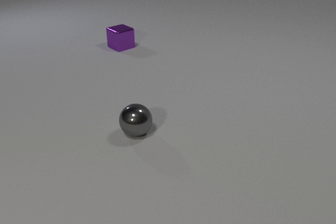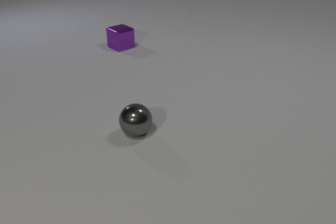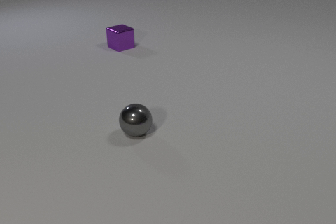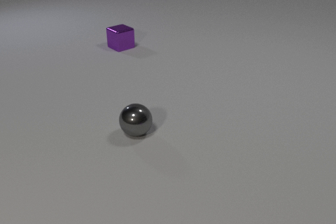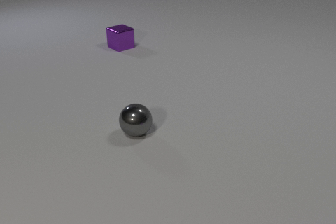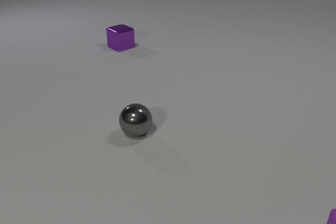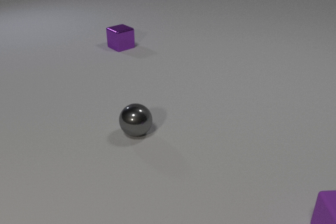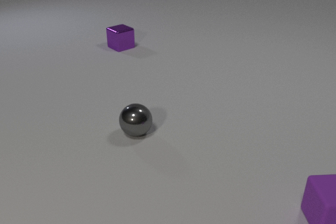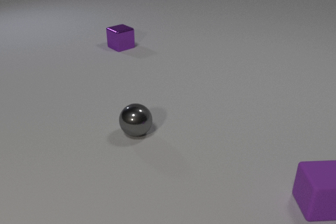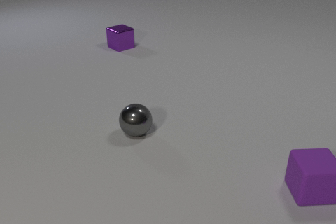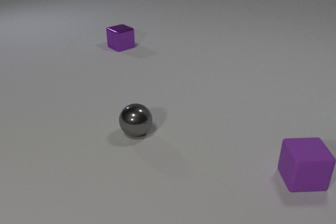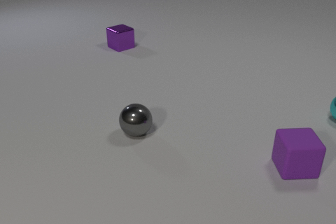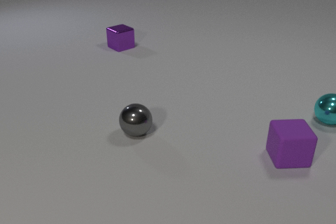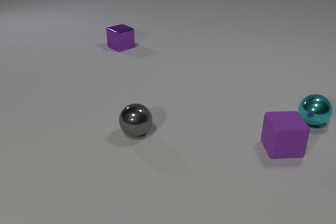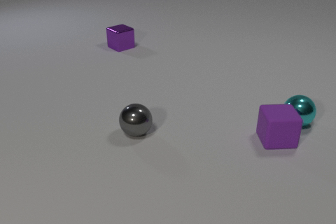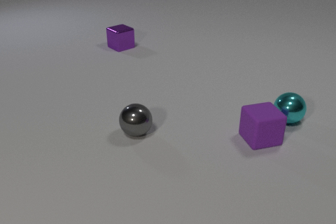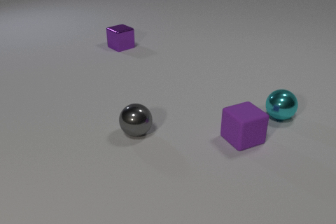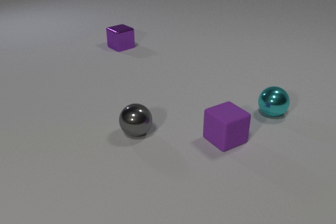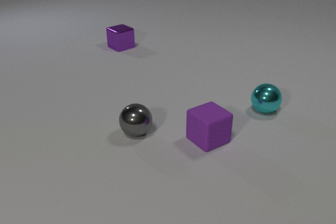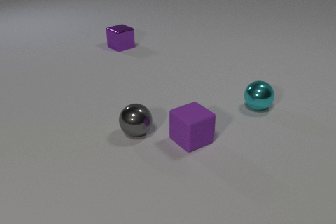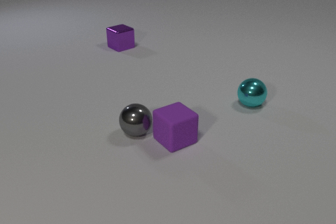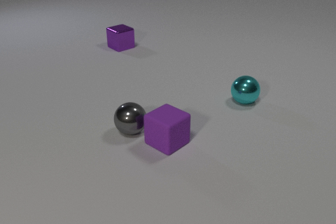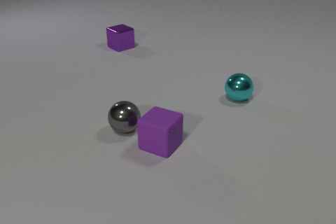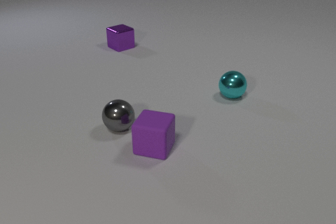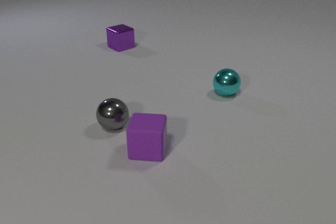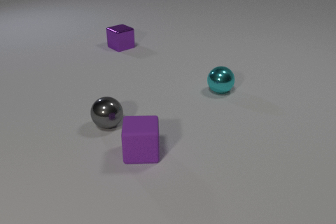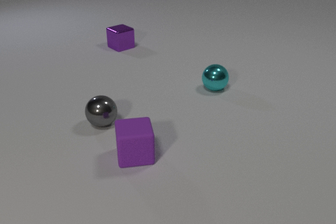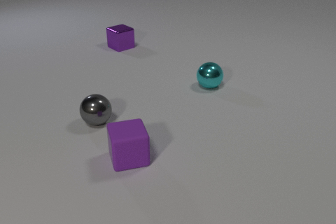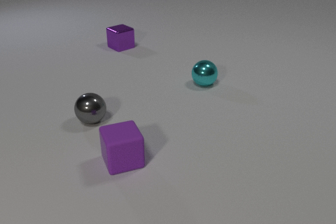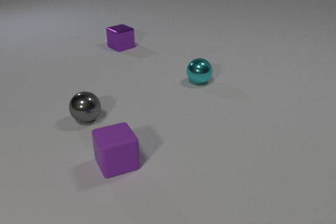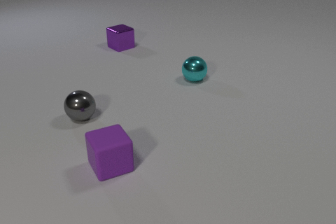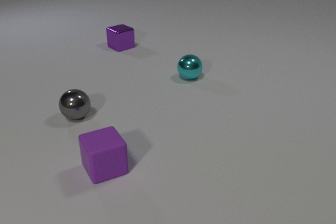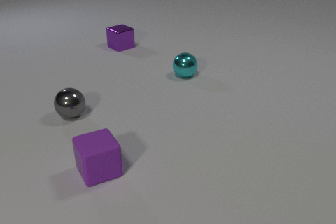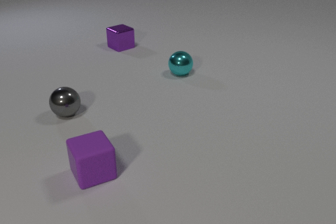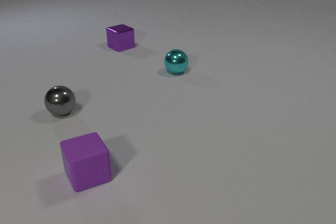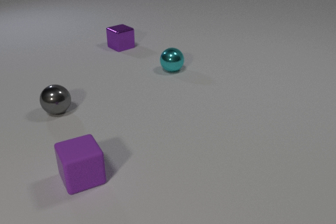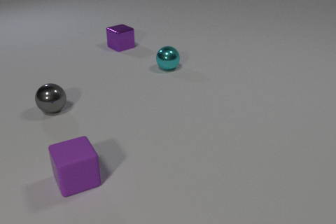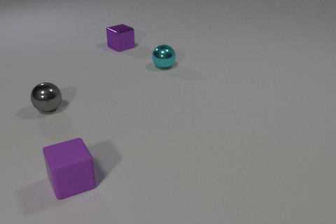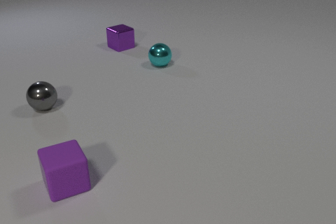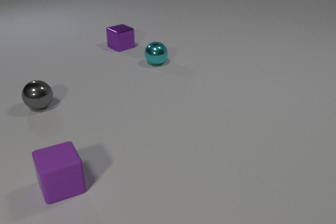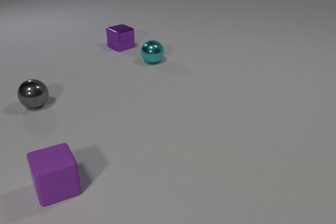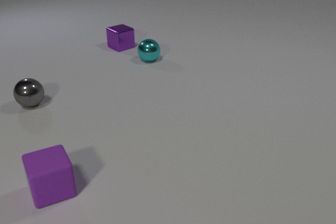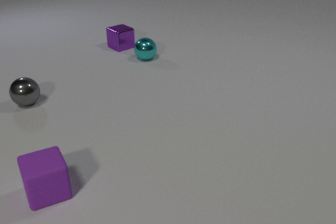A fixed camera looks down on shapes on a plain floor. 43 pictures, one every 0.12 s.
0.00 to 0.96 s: The purple rubber cube comes in at the bottom edge, slides away from the camera and to the left.
0.96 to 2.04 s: The purple rubber cube slides to the left and away from the camera, spins so that its near face slides to the right, counterclockwise seen from above. The cyan metal sphere comes in at the right edge, rolls to the left. The purple rubber cube and the cyan metal sphere collide.
2.04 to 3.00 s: The purple rubber cube slides to the left, spins counterclockwise seen from above by about 60 degrees, its near face sliding to the right. The cyan metal sphere rolls to the left and away from the camera. The gray metal sphere rolls to the left and away from the camera. The purple rubber cube and the gray metal sphere collide.
3.00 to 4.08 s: The purple rubber cube slides to the left and toward the camera, spins so that its near face slides to the right, counterclockwise seen from above. The cyan metal sphere rolls to the left and away from the camera. The gray metal sphere rolls to the left and away from the camera.
4.08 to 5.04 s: The purple rubber cube slides to the left. The cyan metal sphere rolls away from the camera and to the left. The gray metal sphere rolls to the left and away from the camera.
What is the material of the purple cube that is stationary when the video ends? metal.
How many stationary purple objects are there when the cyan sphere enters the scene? 1.
What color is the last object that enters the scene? cyan.
